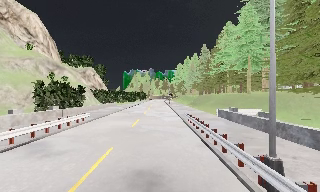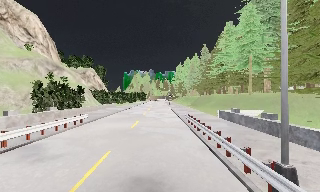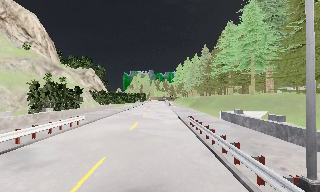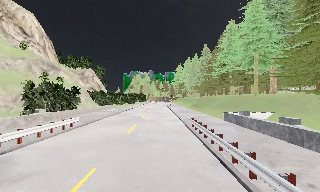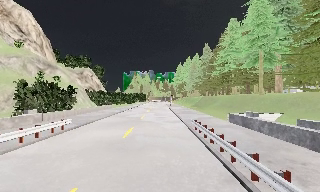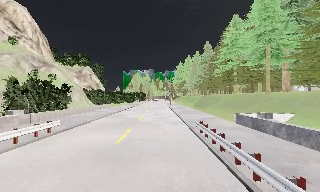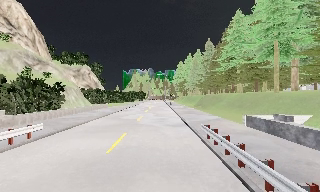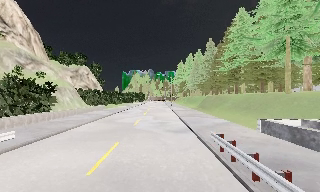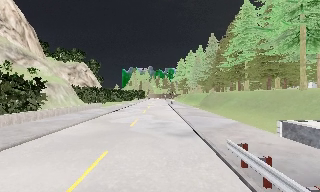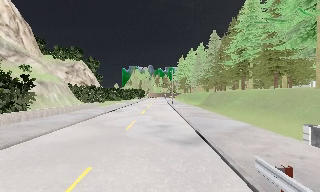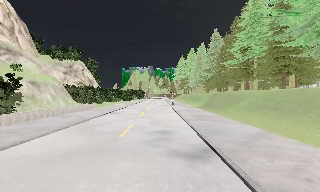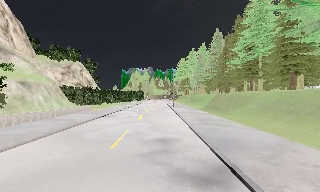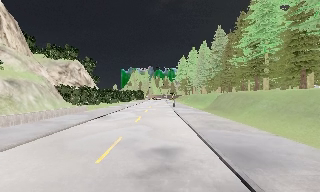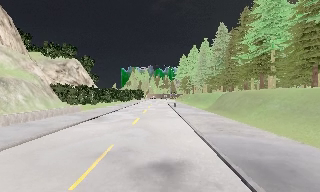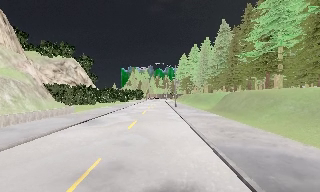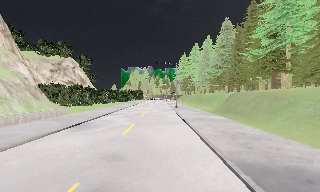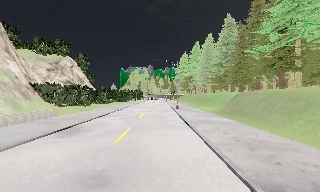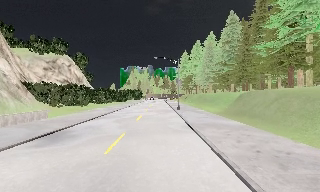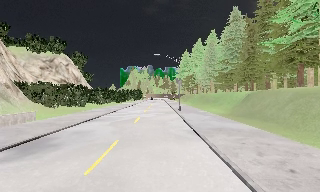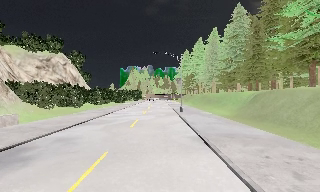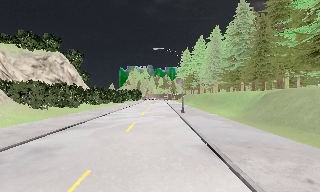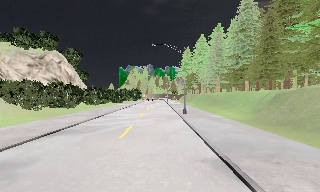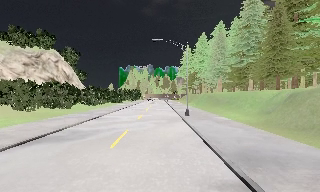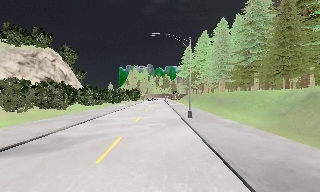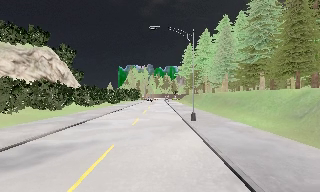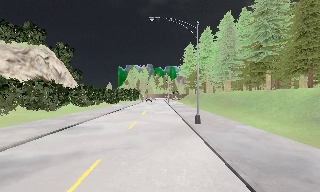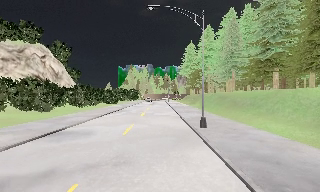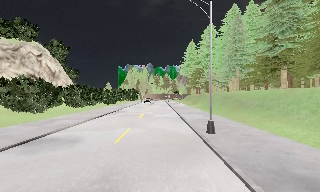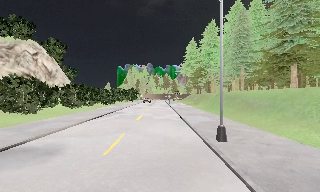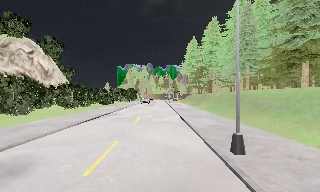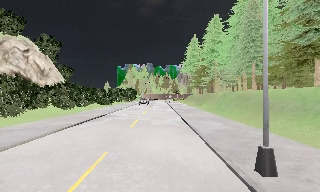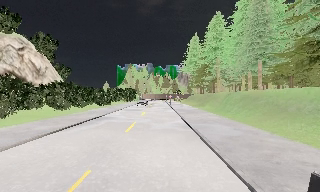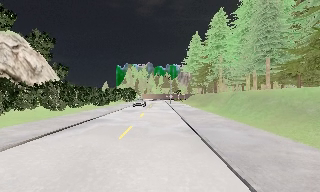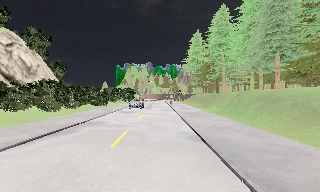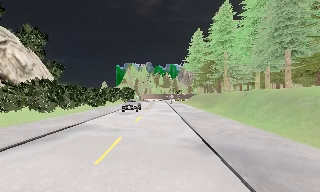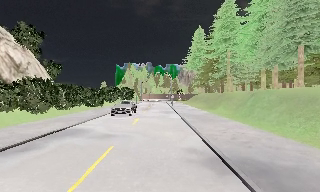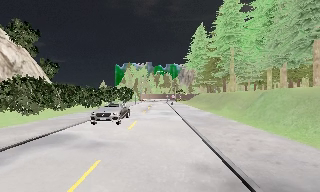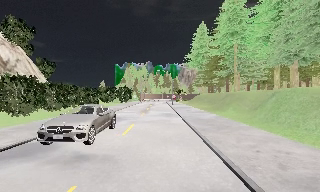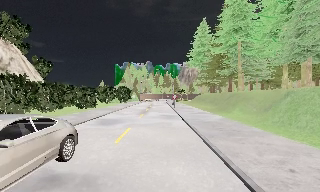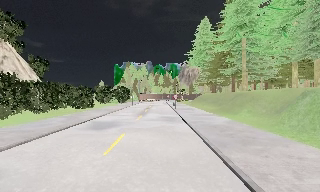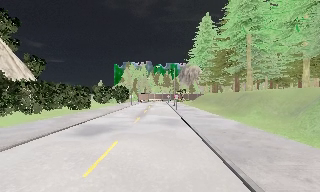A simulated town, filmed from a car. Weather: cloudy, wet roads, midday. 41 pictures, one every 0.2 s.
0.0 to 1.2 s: The camera travels forward, about 6 m, so what stands in front looms larger. It gains speed.
1.2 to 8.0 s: The camera travels forward, about 50 m, so what stands in front looms larger.
The film runs forward here.
